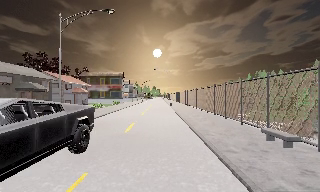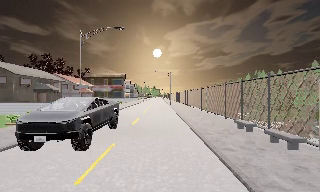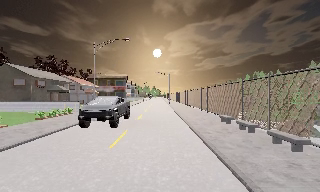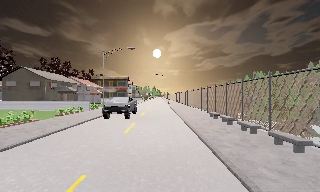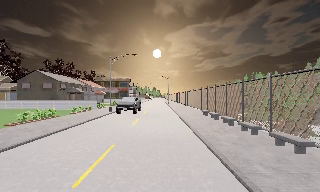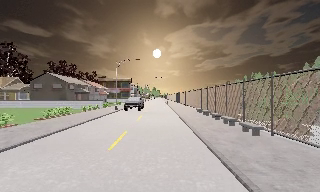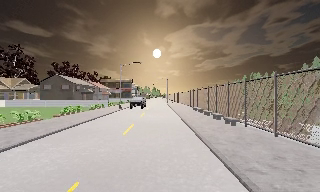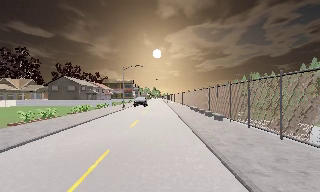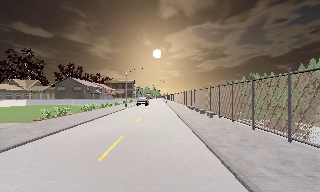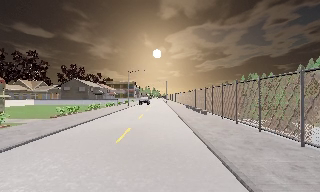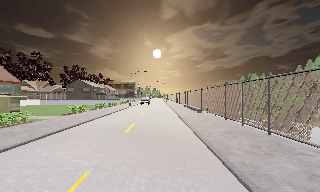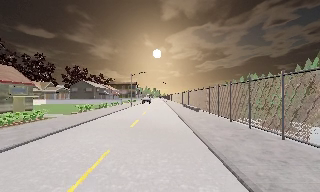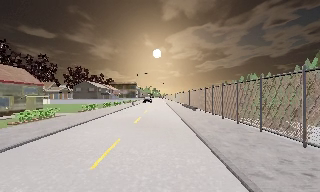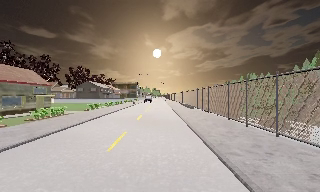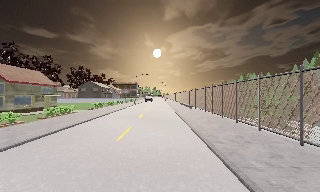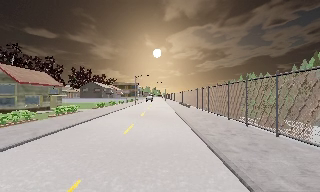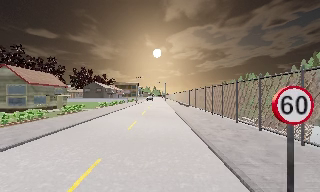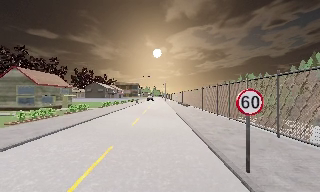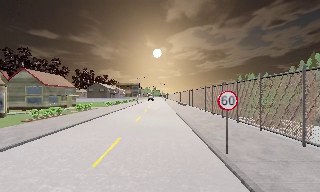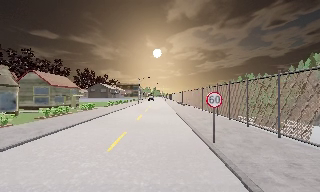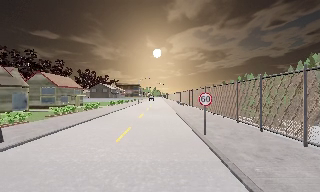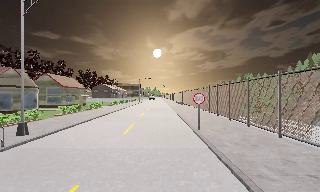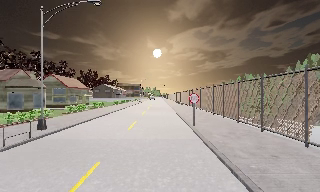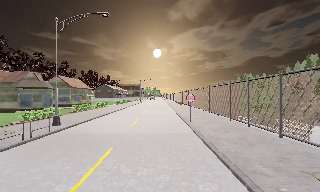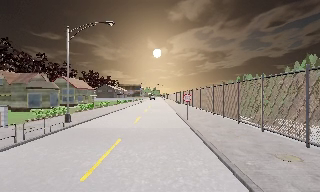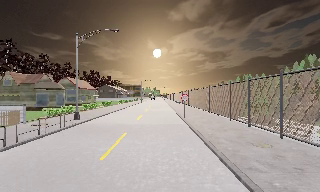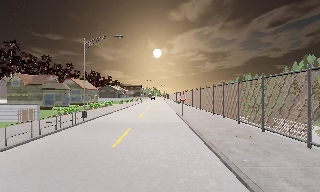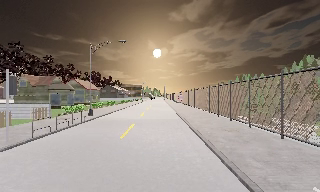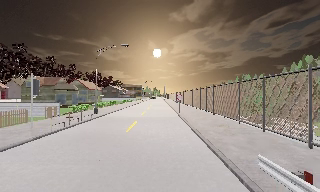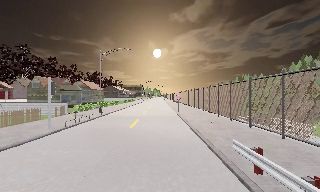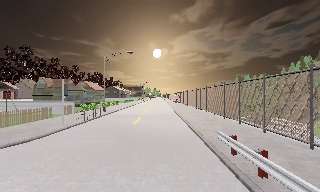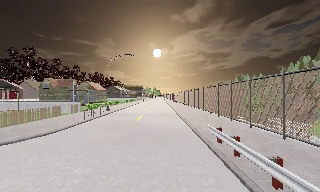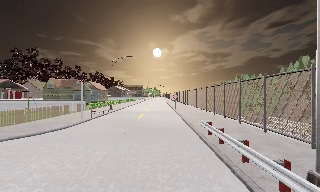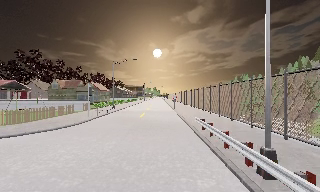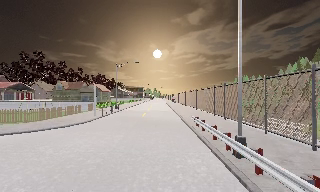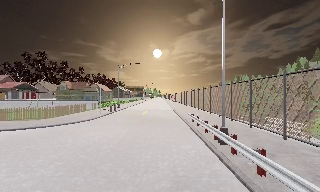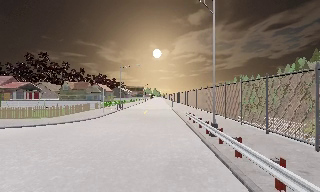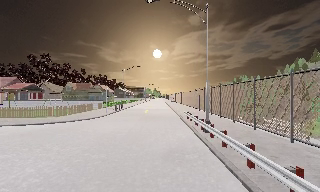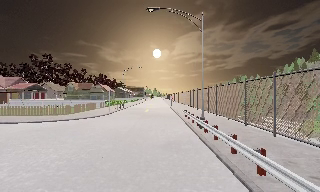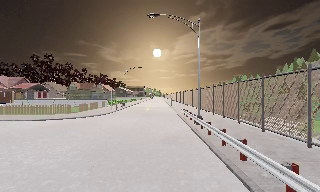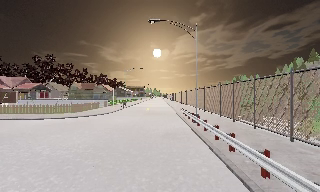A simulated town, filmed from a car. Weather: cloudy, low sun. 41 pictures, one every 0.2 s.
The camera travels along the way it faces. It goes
backward.
0.0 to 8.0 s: The camera travels backward, about 65 m, so what stands in front gets smaller. It loses speed.
The film runs backward here.
